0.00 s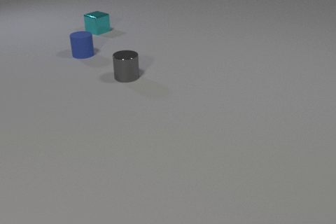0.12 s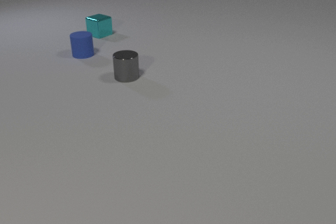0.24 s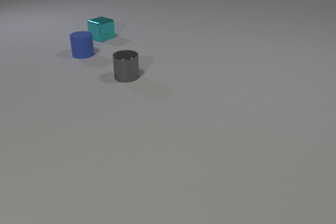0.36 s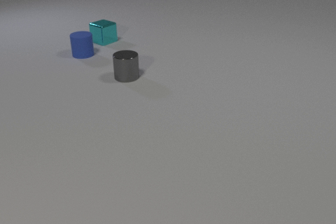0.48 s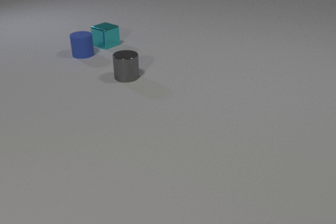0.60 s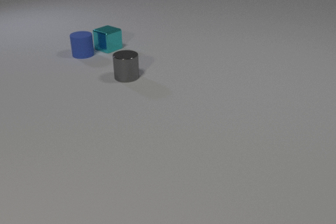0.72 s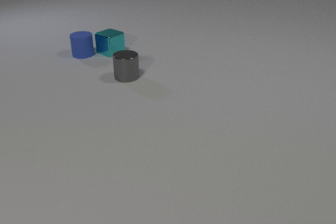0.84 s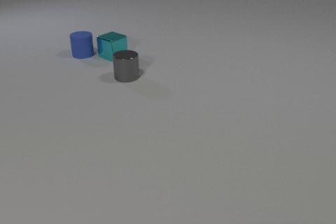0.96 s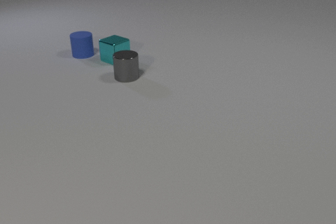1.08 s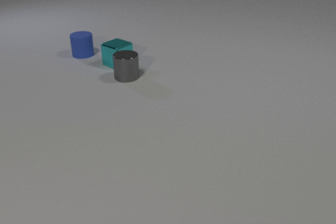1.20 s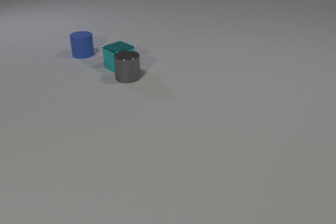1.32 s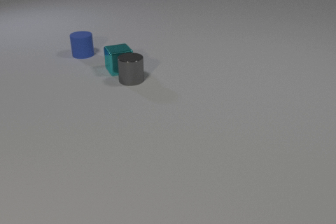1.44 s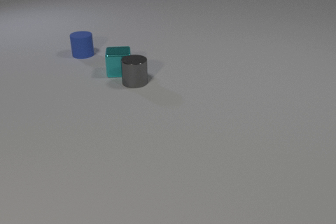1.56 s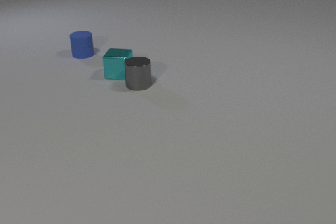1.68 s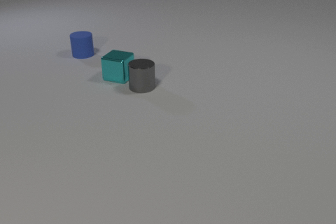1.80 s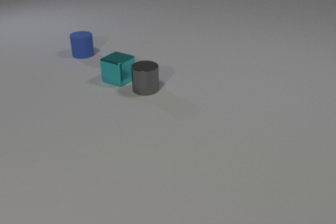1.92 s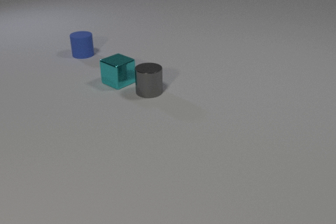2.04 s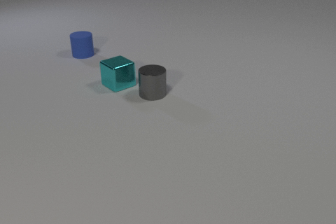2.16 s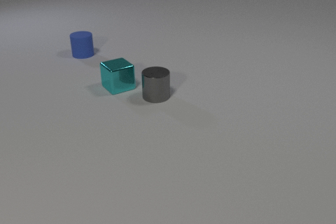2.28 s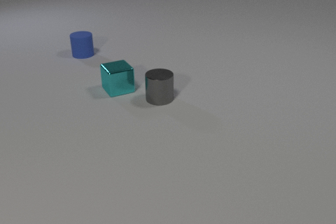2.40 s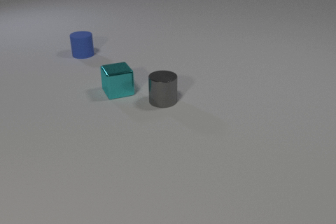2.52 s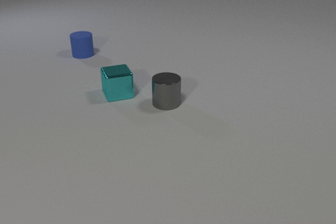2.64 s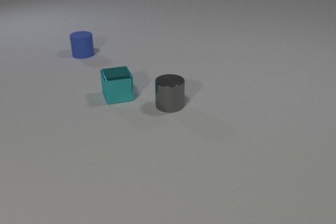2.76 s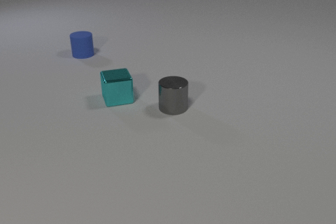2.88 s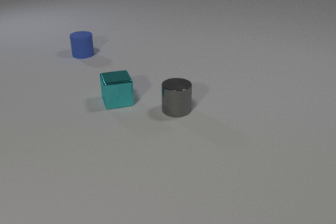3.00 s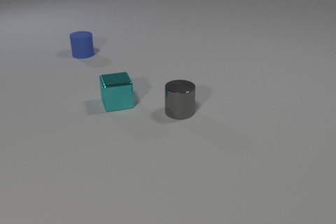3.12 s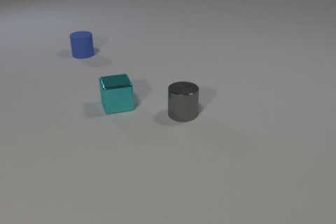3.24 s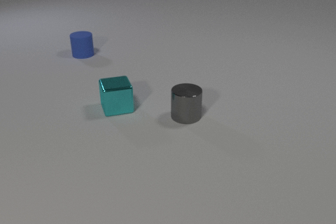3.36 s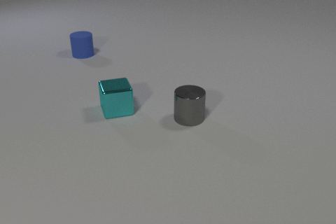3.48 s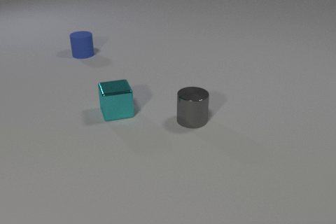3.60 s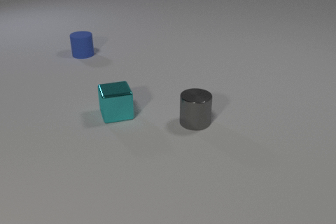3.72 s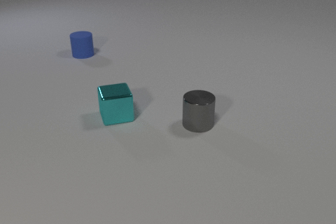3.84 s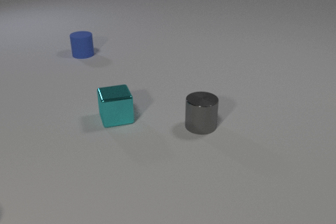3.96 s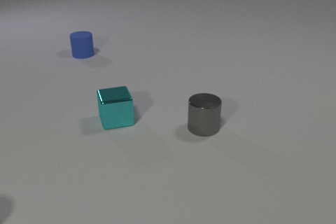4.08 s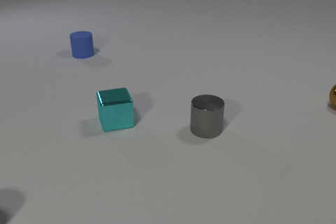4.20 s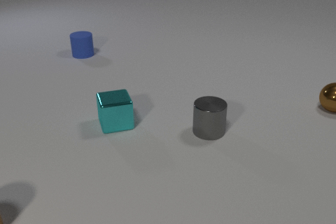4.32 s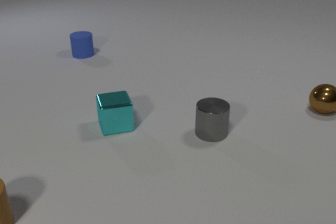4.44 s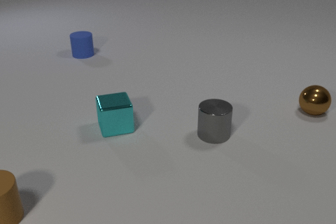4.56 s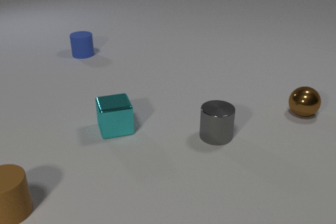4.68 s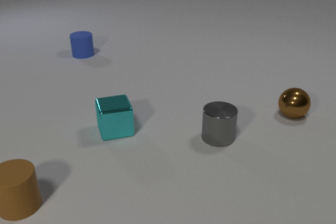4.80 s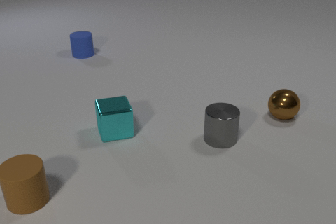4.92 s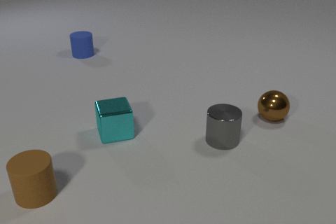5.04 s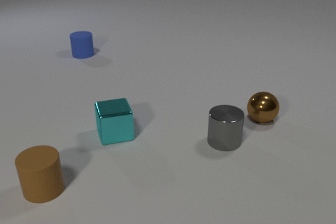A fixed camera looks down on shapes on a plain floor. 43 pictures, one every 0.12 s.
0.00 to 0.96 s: The cyan metal cube slides toward the camera.
0.96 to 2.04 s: The cyan metal cube slides toward the camera, spins so that its near face slides to the left, clockwise seen from above. The gray metal cylinder slides toward the camera and to the right. The cyan metal cube and the gray metal cylinder collide.
2.04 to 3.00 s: The cyan metal cube slides toward the camera, spins so that its near face slides to the left, clockwise seen from above. The gray metal cylinder slides toward the camera and to the right.
3.00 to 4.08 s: The cyan metal cube slides toward the camera. The gray metal cylinder slides toward the camera and to the right. The brown metal sphere comes in at the right edge, rolls to the left.
4.08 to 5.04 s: The cyan metal cube slides toward the camera. The gray metal cylinder slides toward the camera and to the right. The brown rubber cylinder comes in at the left edge, slides to the right and away from the camera. The brown metal sphere rolls to the left and toward the camera.
How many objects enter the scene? 2.
How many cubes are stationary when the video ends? 0.
Are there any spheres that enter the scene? yes.
